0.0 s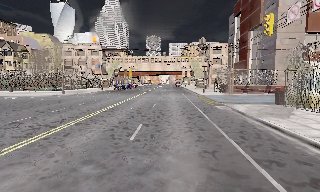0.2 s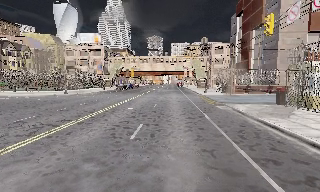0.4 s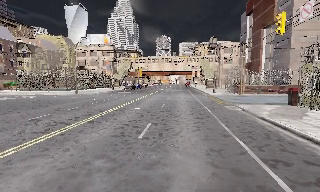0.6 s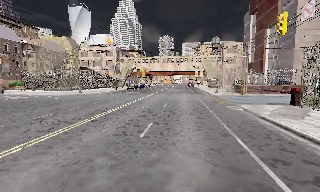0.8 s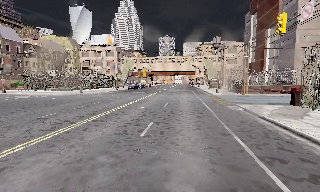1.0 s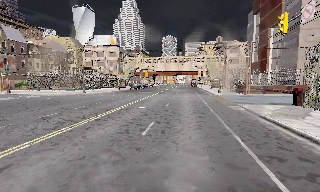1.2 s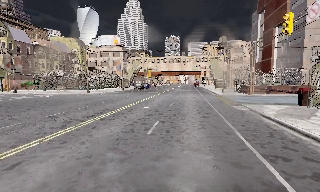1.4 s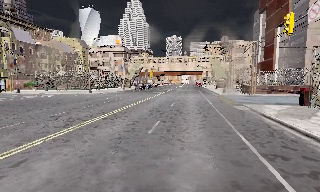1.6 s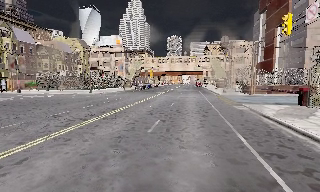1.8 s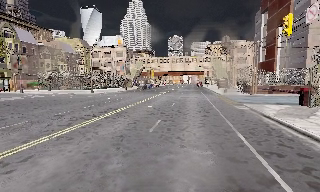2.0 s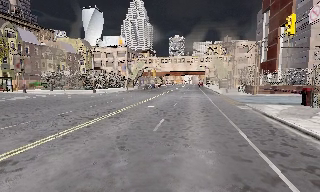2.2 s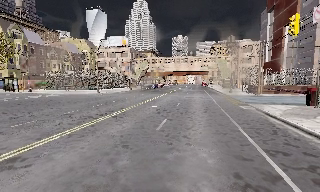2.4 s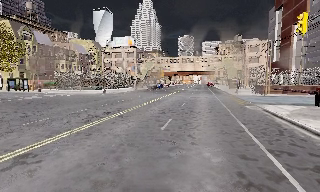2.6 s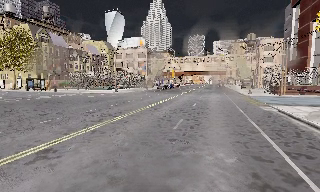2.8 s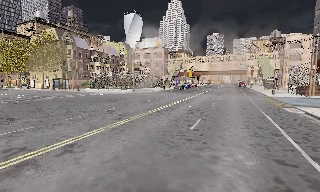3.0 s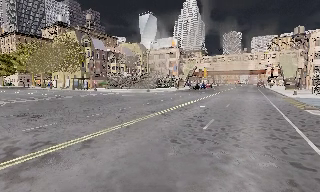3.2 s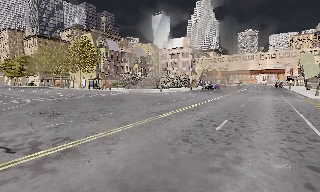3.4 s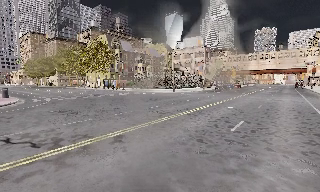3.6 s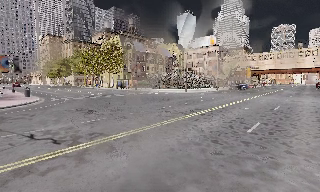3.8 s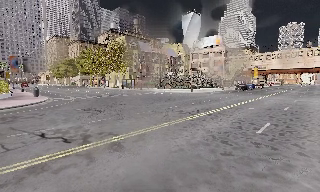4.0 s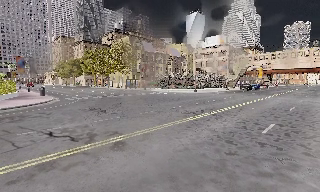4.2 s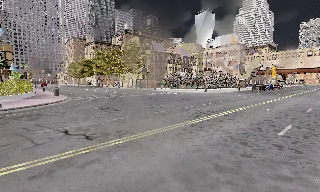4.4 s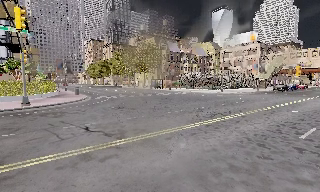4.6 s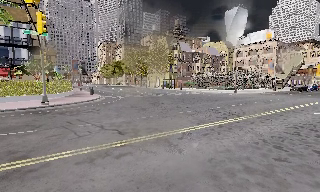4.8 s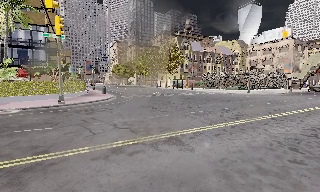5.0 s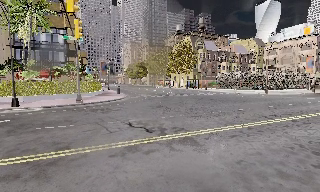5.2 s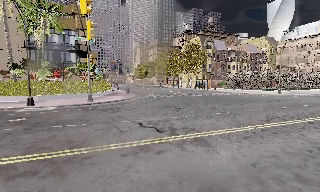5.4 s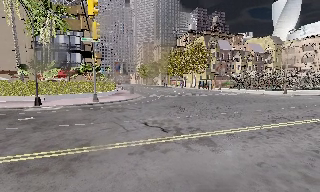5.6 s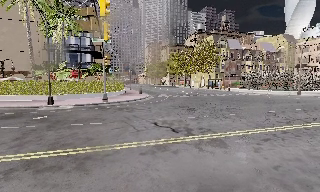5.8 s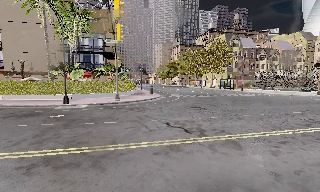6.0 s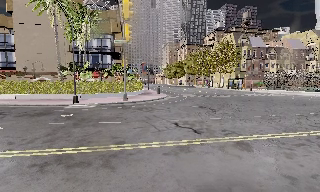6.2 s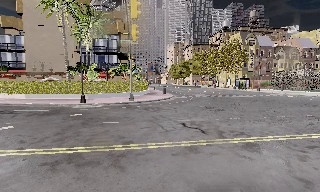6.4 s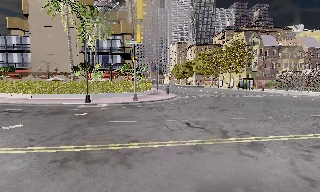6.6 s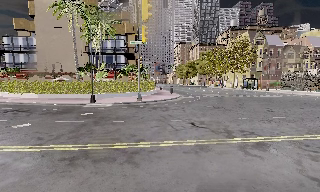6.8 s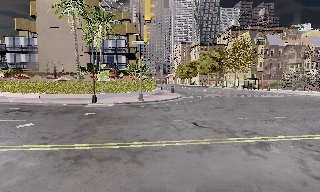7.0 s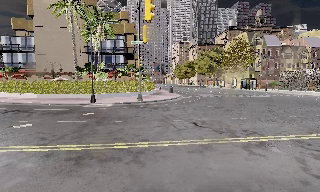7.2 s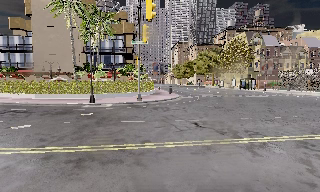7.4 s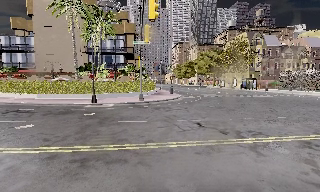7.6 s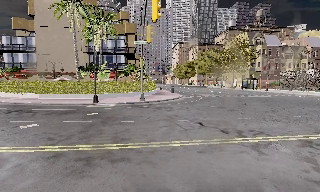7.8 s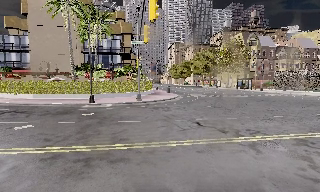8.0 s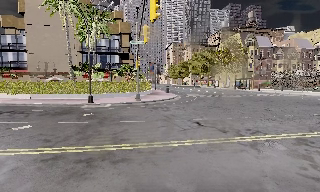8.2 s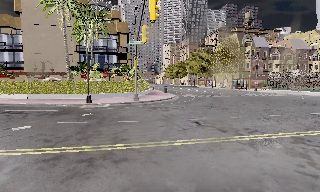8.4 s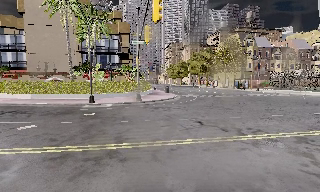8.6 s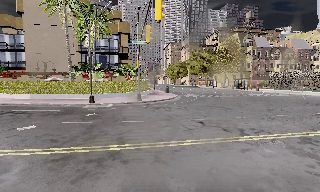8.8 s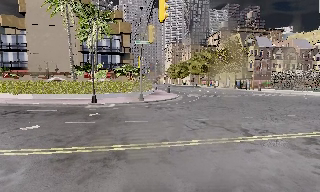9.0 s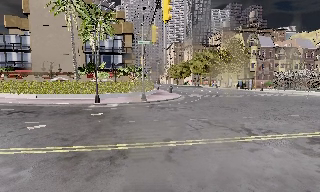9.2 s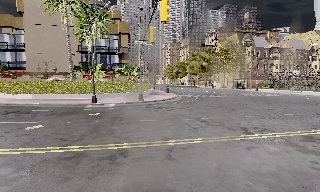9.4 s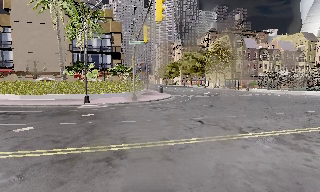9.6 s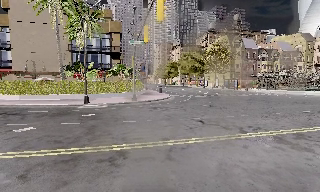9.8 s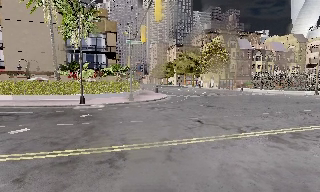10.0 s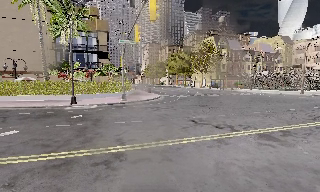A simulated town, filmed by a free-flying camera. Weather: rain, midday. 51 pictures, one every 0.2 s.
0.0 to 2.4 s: The scene slides to the right, as the camera pans about 10 degrees to its left. It travels backward, about 1 m, so what stands in front gets smaller.
2.4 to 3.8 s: The camera pans to its left, which is counterclockwise from overhead, by about 30 degrees. It travels backward, about 0.5 m, so what stands in front gets smaller.
3.8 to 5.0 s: The scene slides to the right, as the camera pans about 20 degrees to its left.
5.0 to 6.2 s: The camera swings to its left by about 15 degrees, and the scene slides to the right. It travels to its left, about 0.5 m, so close, fixed things drift to the right.
6.2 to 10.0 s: The camera travels to its left, about 2 m.
The film runs backward here.
